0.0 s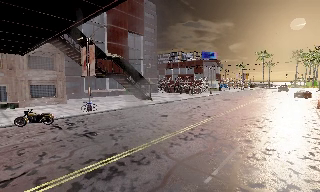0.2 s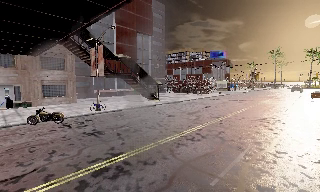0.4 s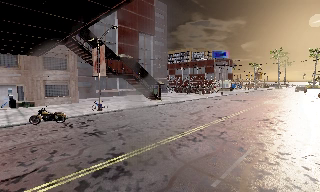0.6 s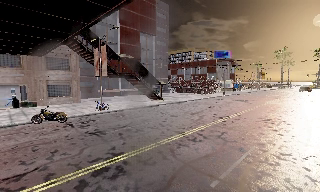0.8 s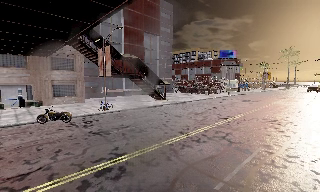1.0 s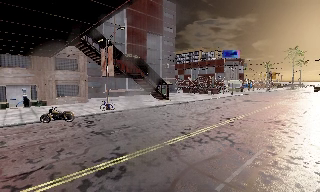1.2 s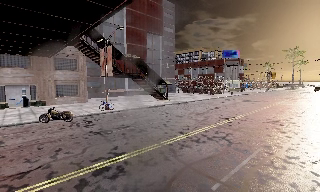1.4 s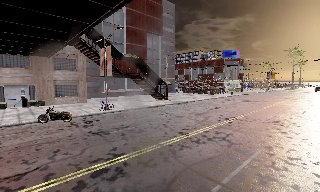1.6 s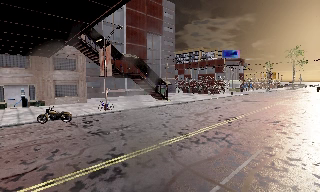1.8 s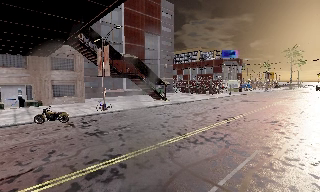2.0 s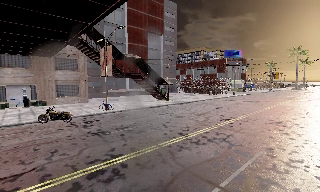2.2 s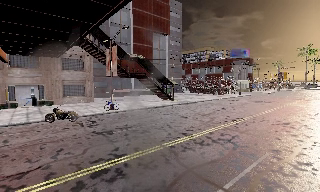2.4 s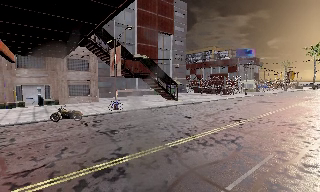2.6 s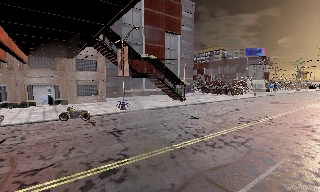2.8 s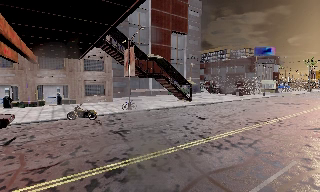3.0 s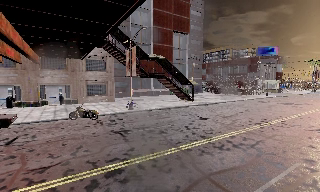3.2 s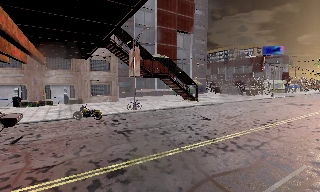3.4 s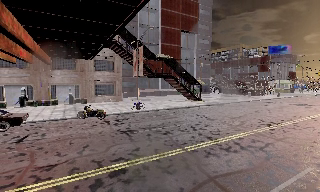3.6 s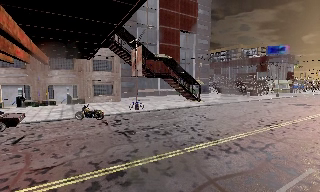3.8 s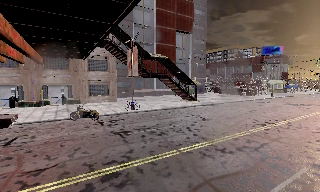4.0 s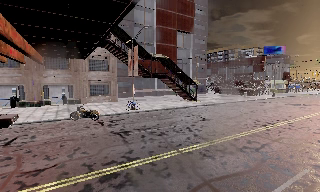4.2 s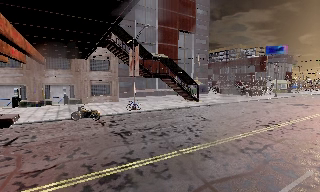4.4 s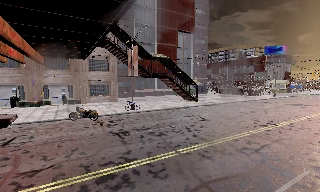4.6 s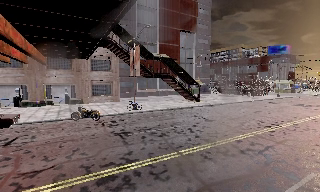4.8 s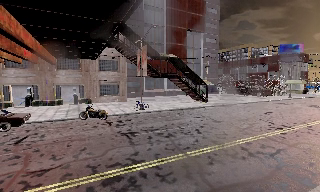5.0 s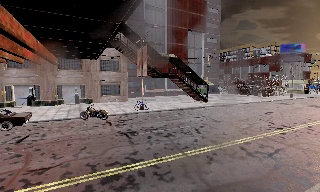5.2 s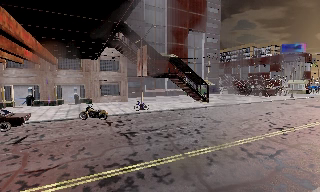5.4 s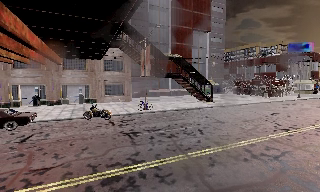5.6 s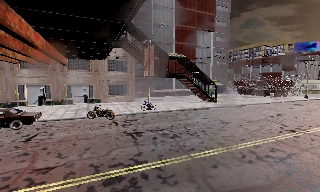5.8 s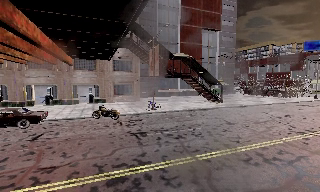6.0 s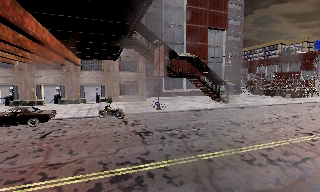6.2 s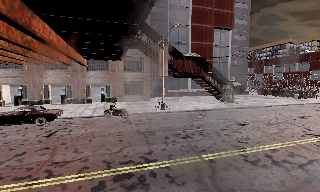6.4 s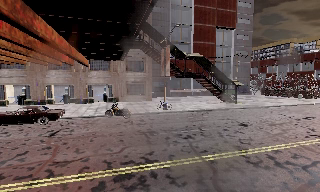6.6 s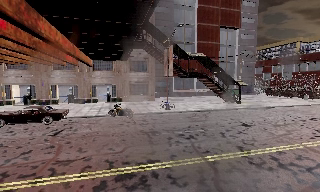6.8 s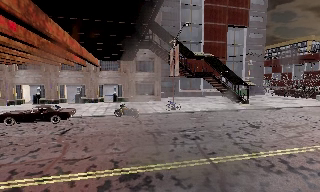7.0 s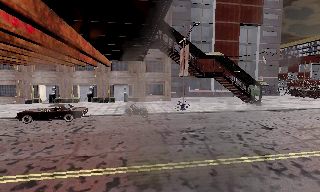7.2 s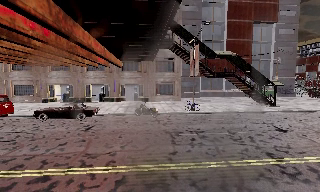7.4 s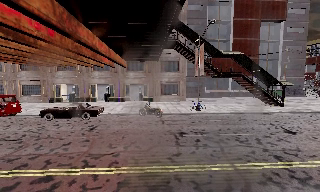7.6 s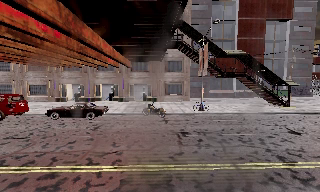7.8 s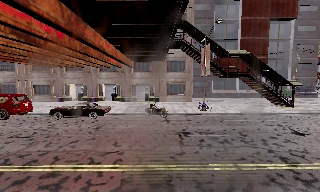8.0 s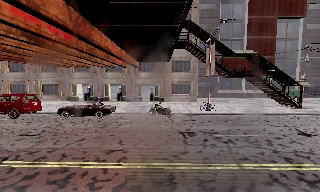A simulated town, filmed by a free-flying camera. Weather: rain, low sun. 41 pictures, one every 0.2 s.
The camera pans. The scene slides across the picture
to the right.
The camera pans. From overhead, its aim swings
counterclockwise.
0.0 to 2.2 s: The camera travels to its right, about 1 m.
2.2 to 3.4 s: The camera swings to its left by about 10 degrees, and the scene slides to the right.
3.4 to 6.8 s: The scene slides to the right, as the camera pans about 15 degrees to its left. It travels to its right and forward, about 1 m.
6.8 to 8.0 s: The camera swings to its left by about 15 degrees, and the scene slides to the right.
The film runs forward here.
